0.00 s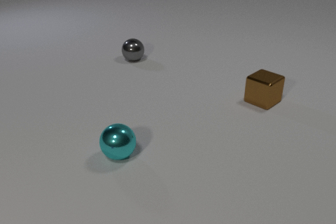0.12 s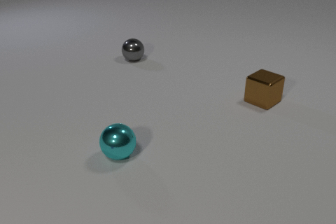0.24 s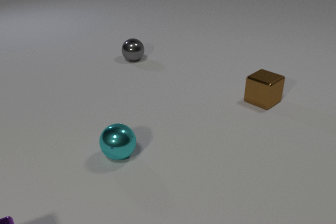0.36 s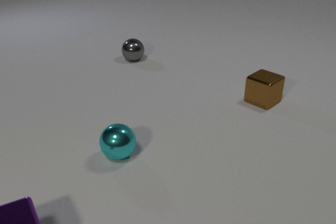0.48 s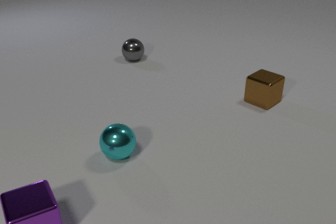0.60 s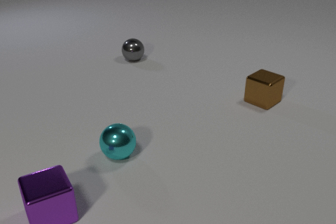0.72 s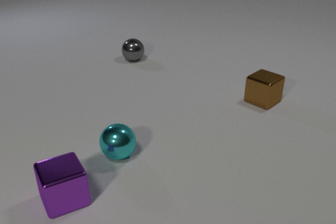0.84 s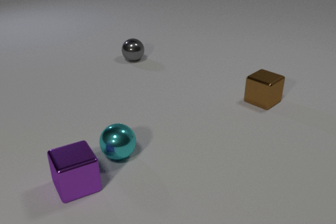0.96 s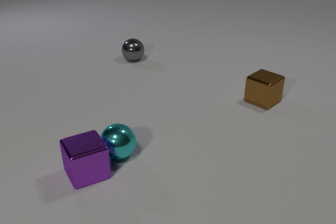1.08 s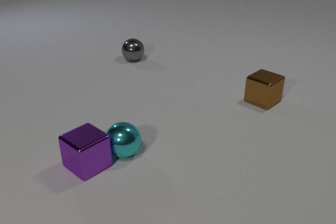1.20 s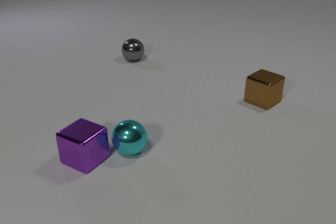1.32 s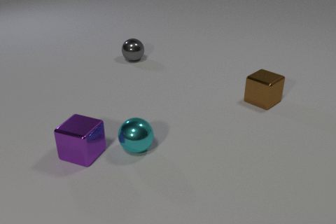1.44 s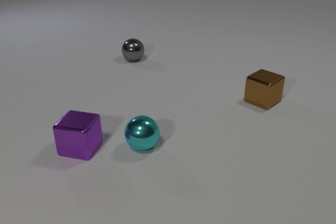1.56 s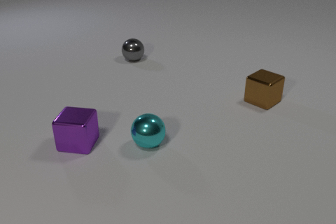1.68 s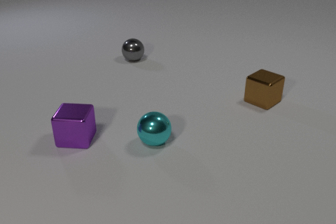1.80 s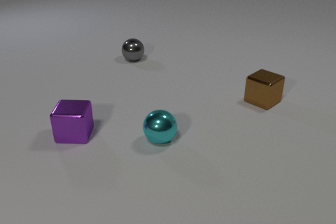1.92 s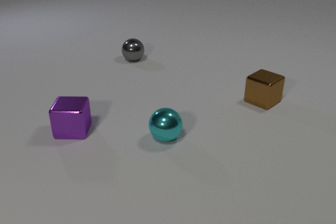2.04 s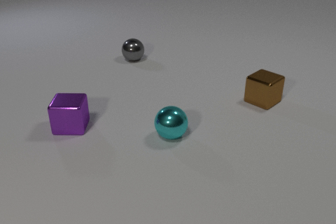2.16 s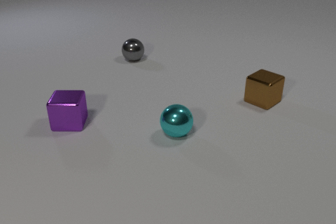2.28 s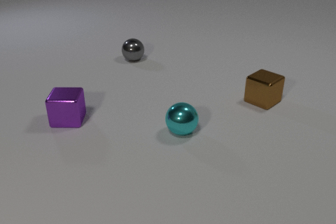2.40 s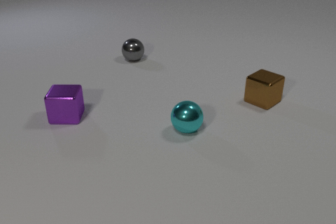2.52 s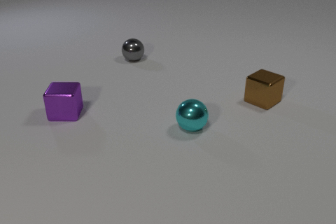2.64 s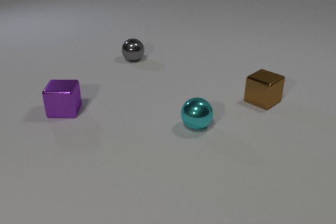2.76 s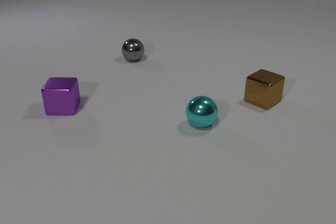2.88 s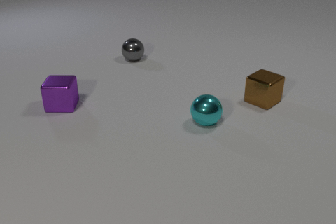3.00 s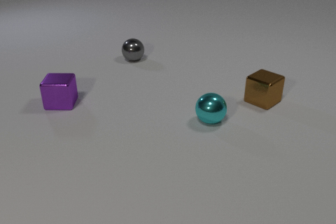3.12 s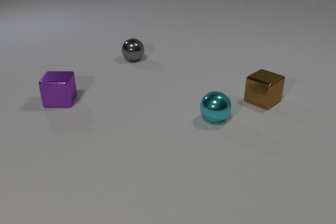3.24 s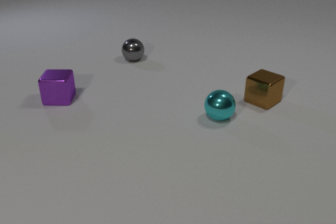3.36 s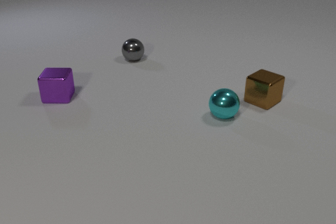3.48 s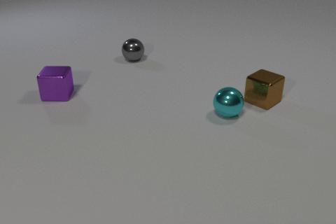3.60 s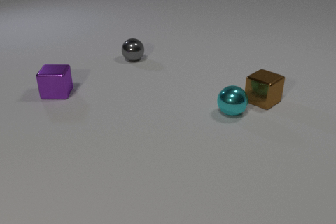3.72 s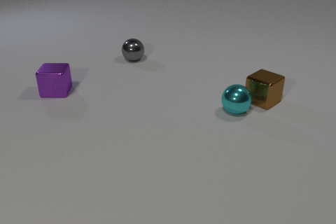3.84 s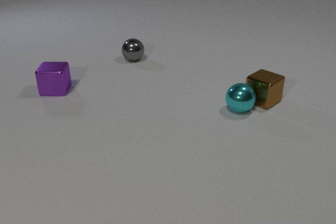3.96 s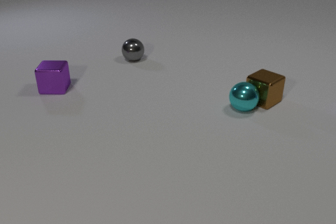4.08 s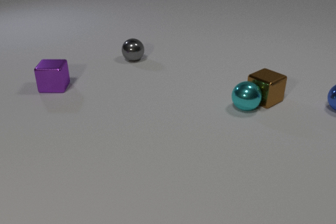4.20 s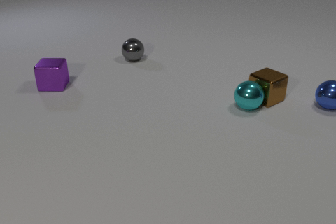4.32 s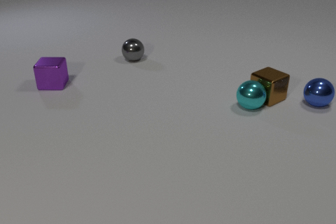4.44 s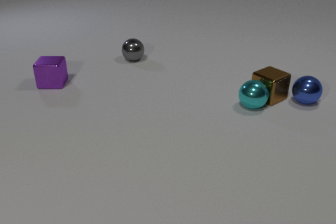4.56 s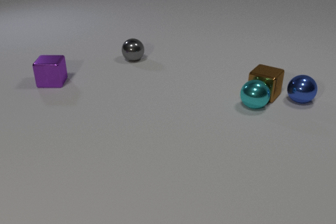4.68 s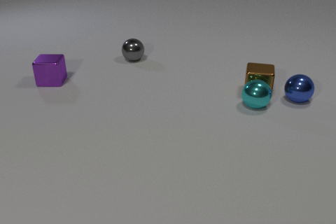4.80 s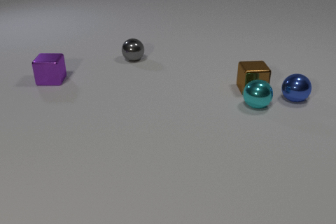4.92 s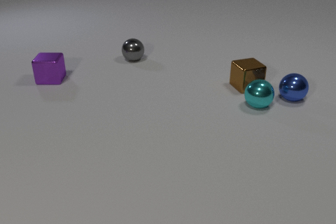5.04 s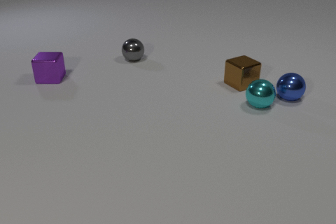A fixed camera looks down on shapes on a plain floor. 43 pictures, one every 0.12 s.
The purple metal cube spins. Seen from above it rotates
counterclockwise.
The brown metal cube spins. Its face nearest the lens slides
to the right.
0.00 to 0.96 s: The purple metal cube comes in at the bottom edge, slides away from the camera and to the right. The purple metal cube and the cyan metal sphere collide.
0.96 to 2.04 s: The purple metal cube slides away from the camera, spins counterclockwise seen from above by about 60 degrees, its near face sliding to the right. The cyan metal sphere rolls to the right and away from the camera.
2.04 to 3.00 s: The purple metal cube slides away from the camera. The cyan metal sphere rolls to the right and away from the camera.
3.00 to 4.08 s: The purple metal cube slides away from the camera. The cyan metal sphere rolls to the right and away from the camera. The blue metal sphere comes in at the right edge, rolls to the left. The cyan metal sphere and the brown metal cube collide.
4.08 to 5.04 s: The purple metal cube slides away from the camera. The cyan metal sphere rolls to the right and away from the camera. The brown metal cube slides away from the camera and to the left, spins so that its near face slides to the right, counterclockwise seen from above. The blue metal sphere rolls to the left. The brown metal cube and the blue metal sphere collide.
How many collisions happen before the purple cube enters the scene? 0.
What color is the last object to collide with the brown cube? blue.
How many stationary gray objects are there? 1.
